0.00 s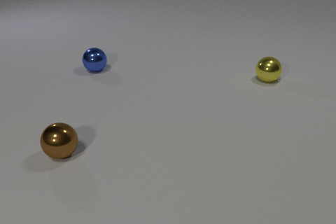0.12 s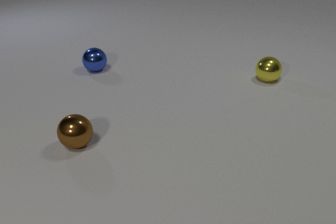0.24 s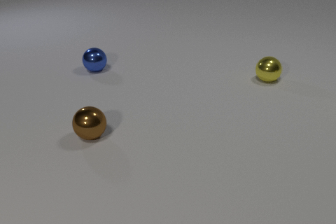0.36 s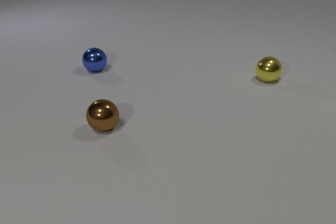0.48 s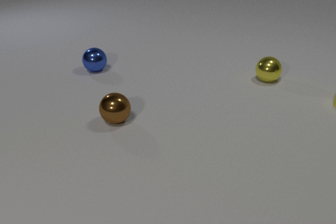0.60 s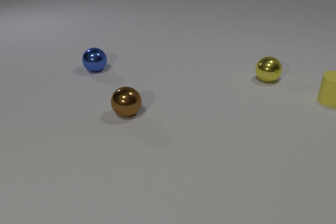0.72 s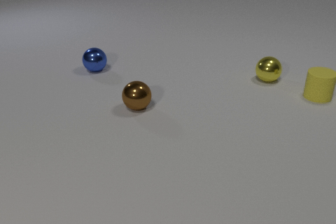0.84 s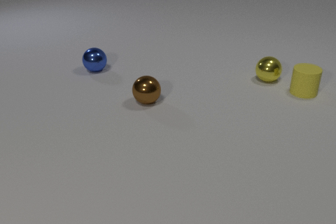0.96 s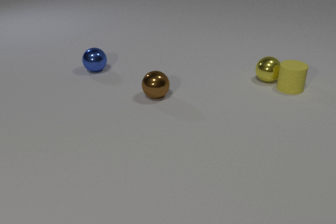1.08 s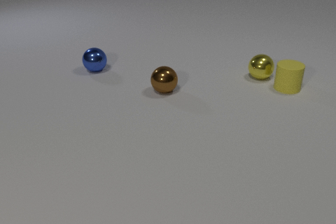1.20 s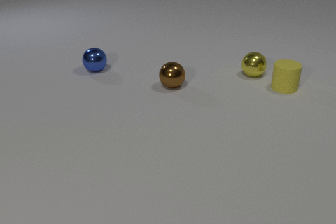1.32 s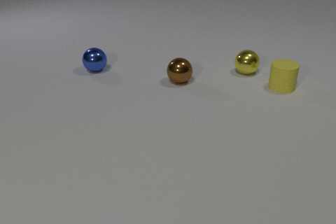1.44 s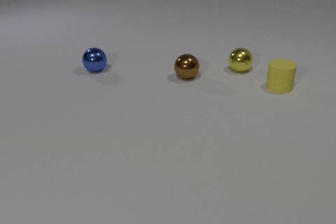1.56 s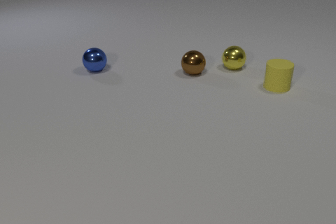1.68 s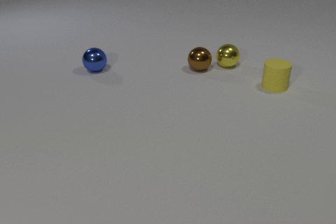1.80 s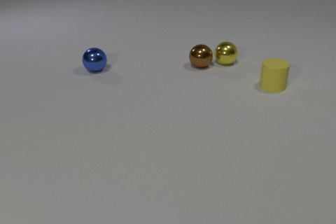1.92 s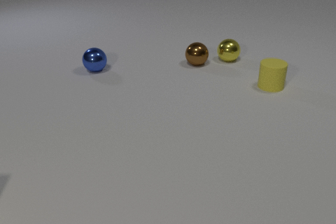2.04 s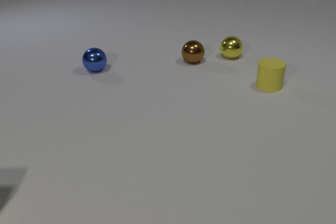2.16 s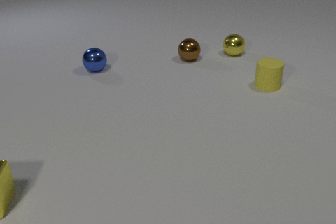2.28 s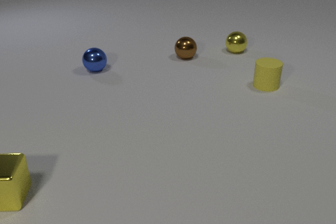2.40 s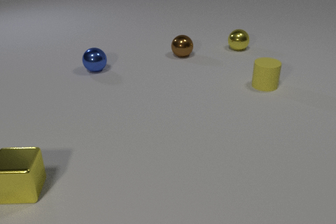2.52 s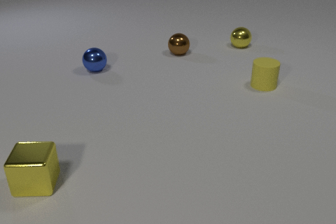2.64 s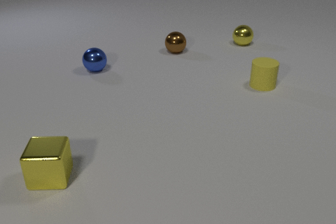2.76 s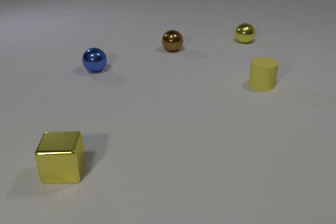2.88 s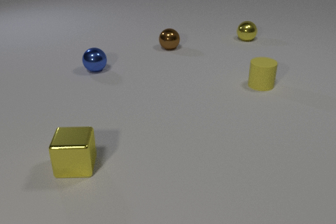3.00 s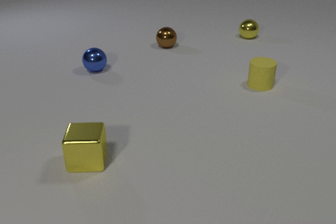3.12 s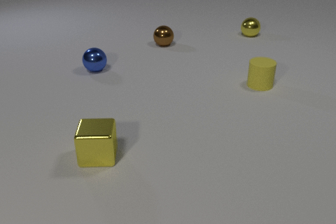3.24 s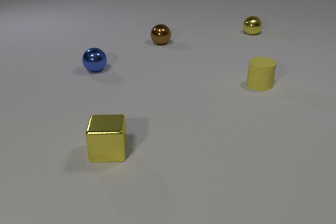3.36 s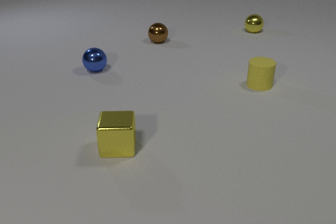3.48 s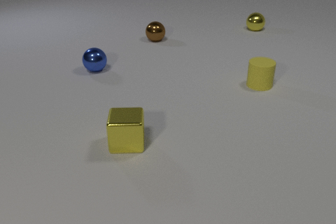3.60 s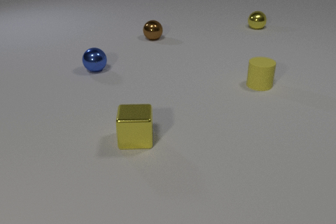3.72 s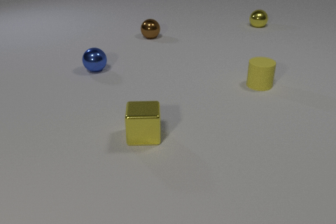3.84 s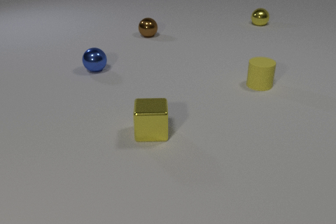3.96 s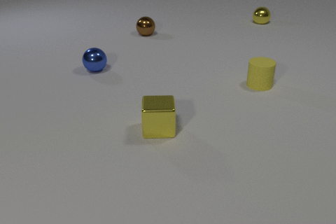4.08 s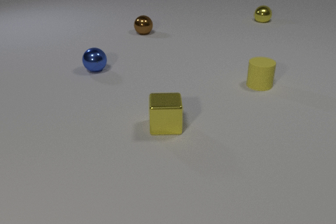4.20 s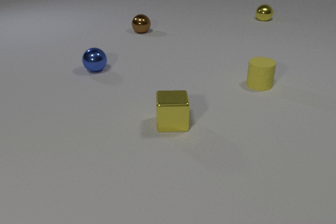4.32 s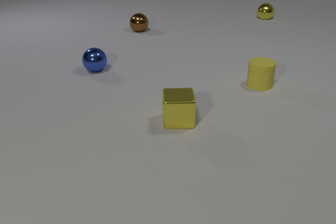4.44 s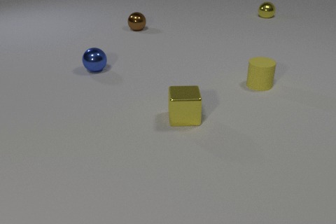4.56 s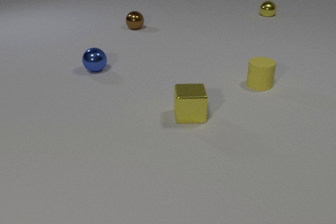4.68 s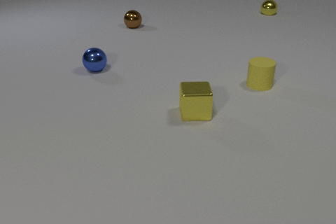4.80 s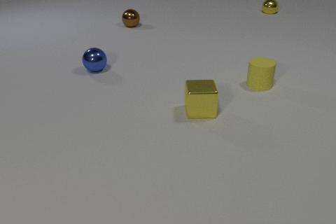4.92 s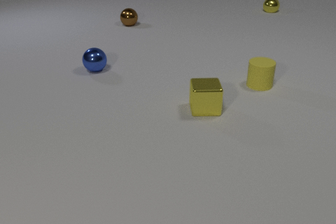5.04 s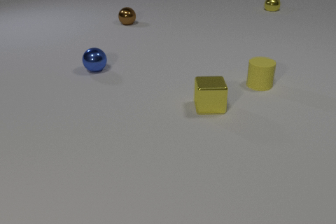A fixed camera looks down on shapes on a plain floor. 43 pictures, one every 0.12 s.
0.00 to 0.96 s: The yellow rubber cylinder comes in at the right edge, slides to the left. The brown metal sphere rolls away from the camera and to the right. The yellow rubber cylinder and the yellow metal sphere collide.
0.96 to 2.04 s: The yellow rubber cylinder slides to the left. The yellow metal sphere rolls away from the camera and to the left. The brown metal sphere rolls away from the camera and to the right. The yellow metal sphere and the brown metal sphere collide.
2.04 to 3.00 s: The yellow rubber cylinder slides to the left. The yellow metal sphere rolls away from the camera. The yellow metal cube comes in at the left edge, slides to the right. The brown metal sphere rolls away from the camera and to the left.
3.00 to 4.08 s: The yellow metal sphere rolls away from the camera. The yellow metal cube slides to the right and away from the camera. The brown metal sphere rolls away from the camera and to the left.
4.08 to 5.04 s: The yellow metal sphere rolls away from the camera. The yellow metal cube slides to the right and away from the camera. The brown metal sphere rolls away from the camera and to the left.
How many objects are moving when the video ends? 3.
What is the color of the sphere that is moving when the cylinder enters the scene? brown.
What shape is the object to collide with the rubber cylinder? sphere.
